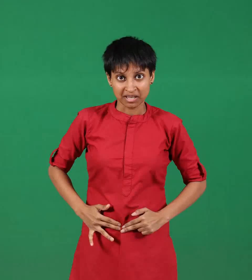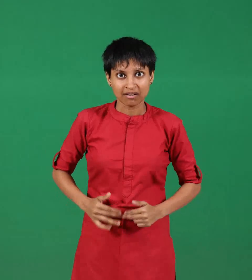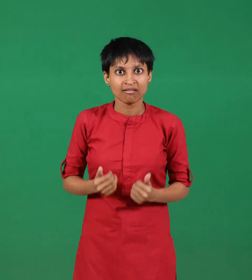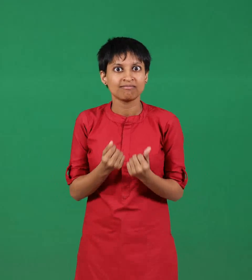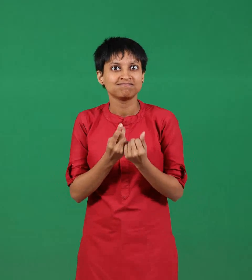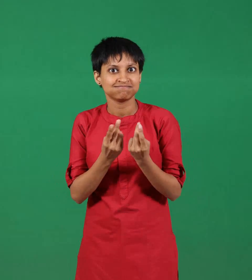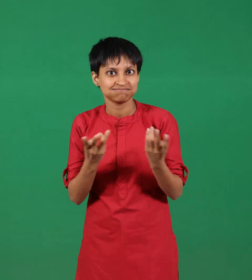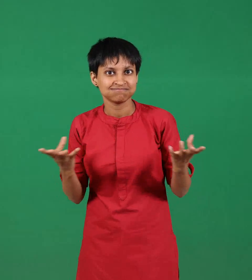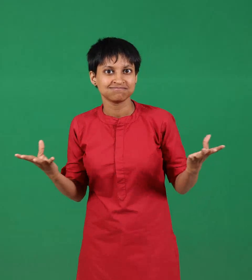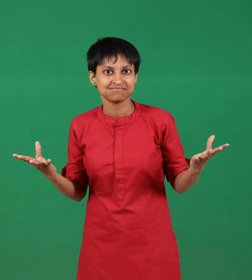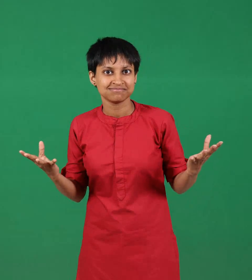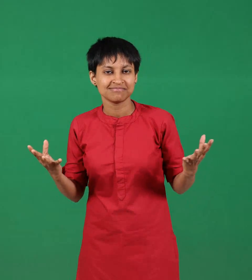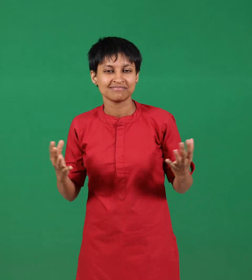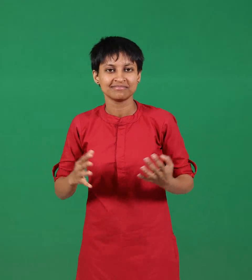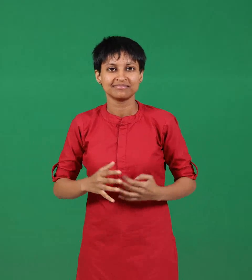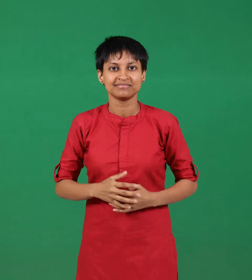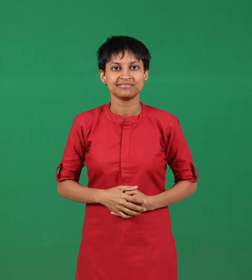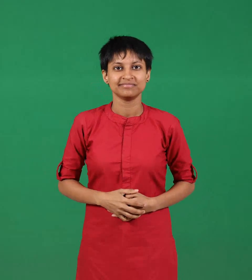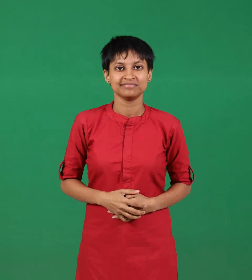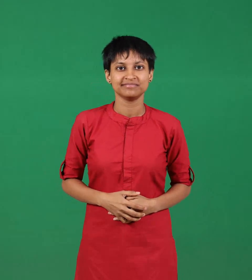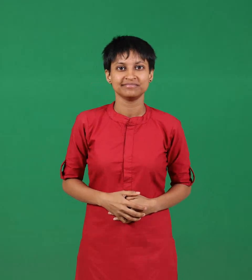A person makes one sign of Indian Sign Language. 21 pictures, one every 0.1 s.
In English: belts
